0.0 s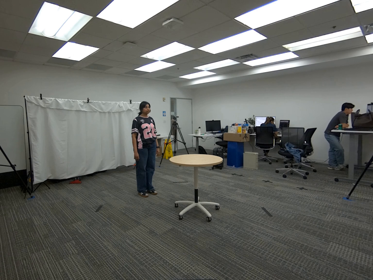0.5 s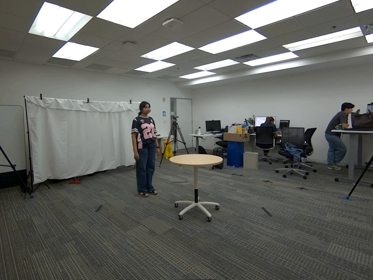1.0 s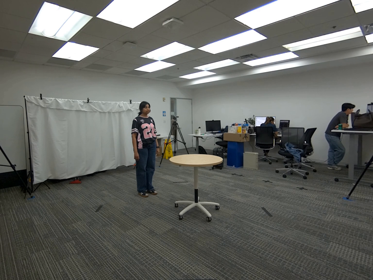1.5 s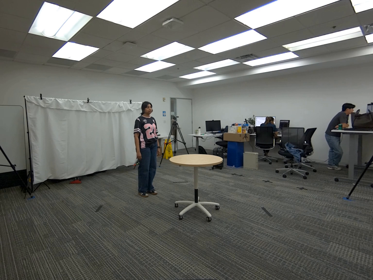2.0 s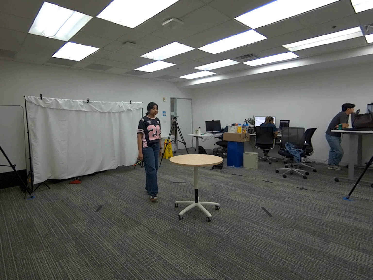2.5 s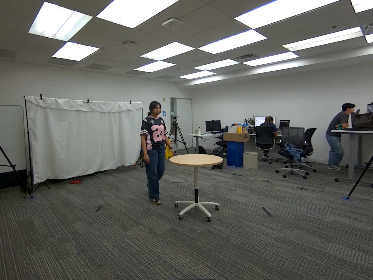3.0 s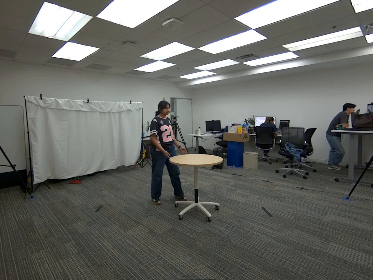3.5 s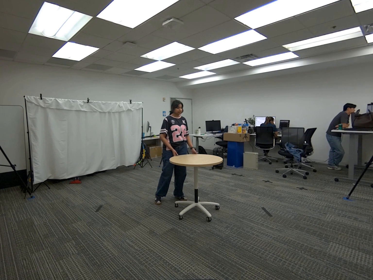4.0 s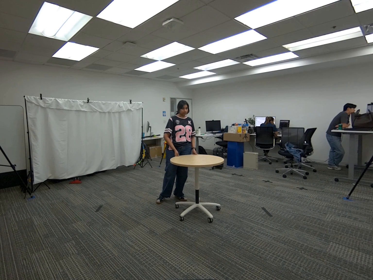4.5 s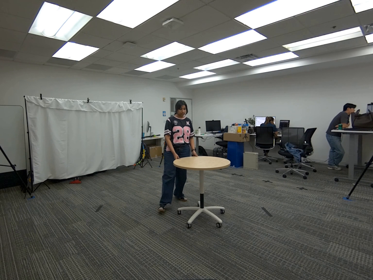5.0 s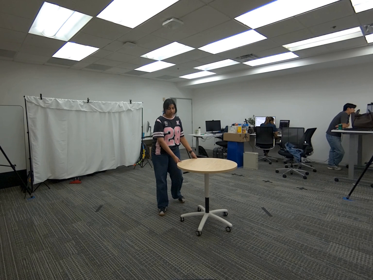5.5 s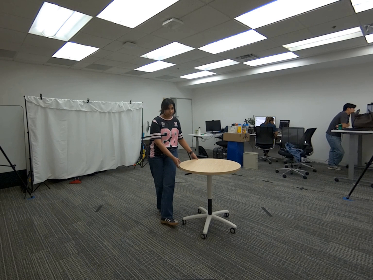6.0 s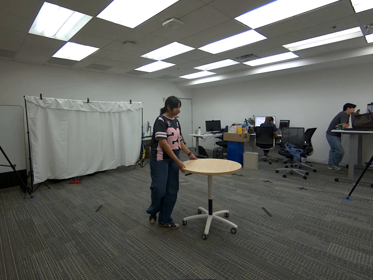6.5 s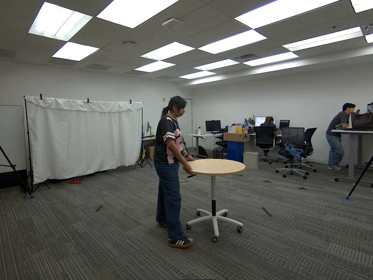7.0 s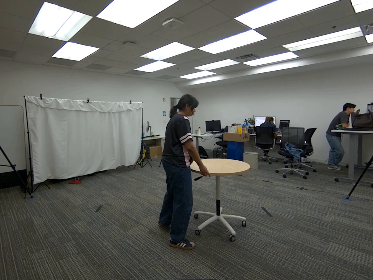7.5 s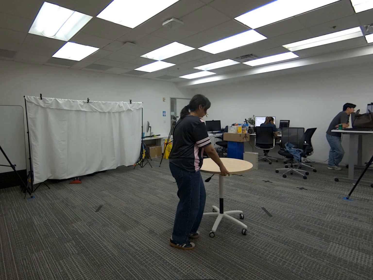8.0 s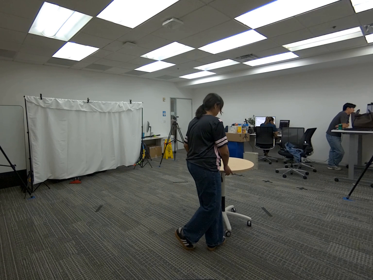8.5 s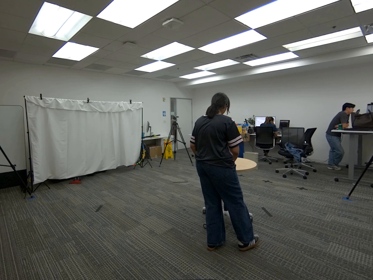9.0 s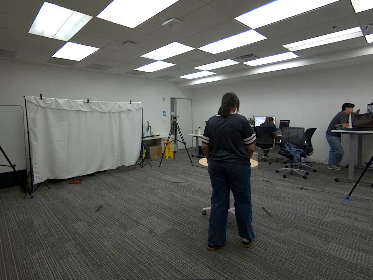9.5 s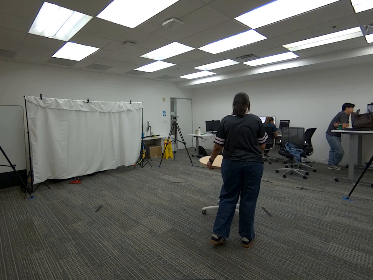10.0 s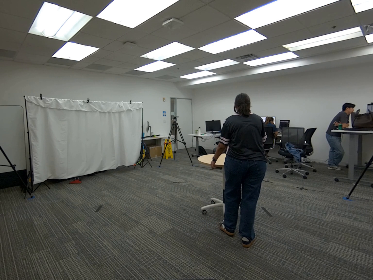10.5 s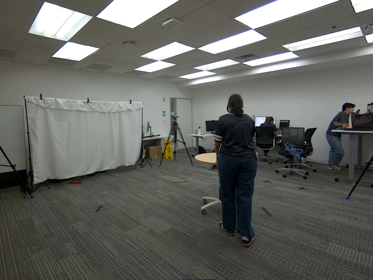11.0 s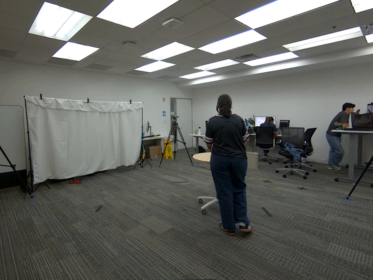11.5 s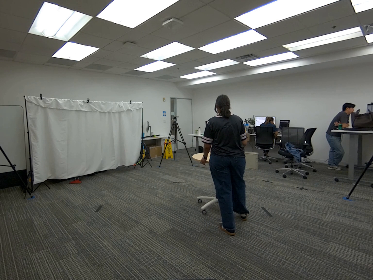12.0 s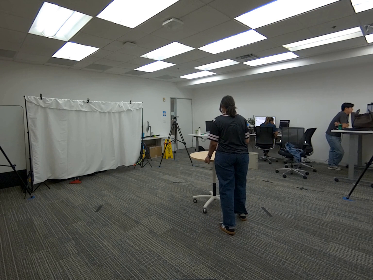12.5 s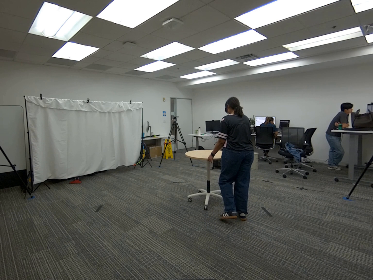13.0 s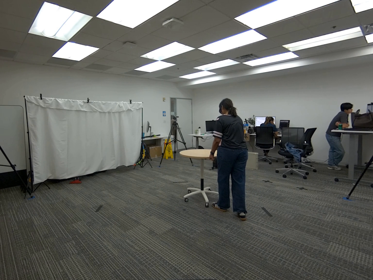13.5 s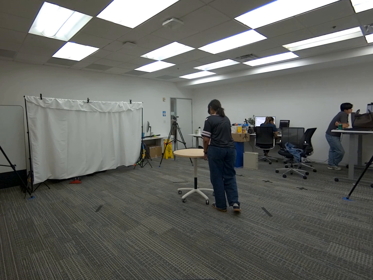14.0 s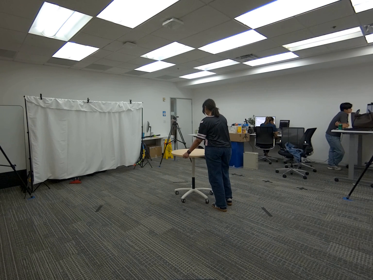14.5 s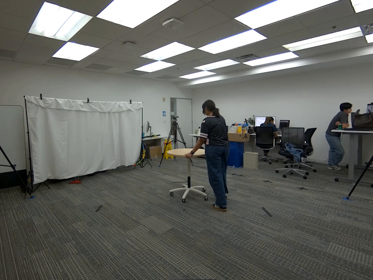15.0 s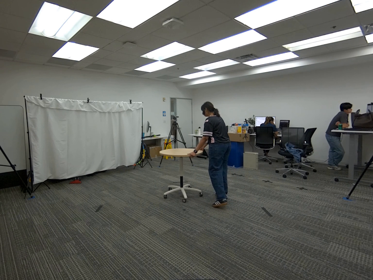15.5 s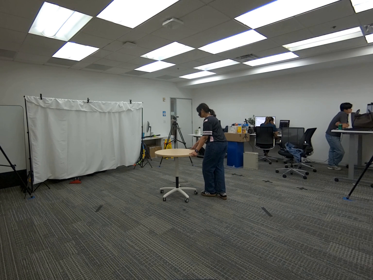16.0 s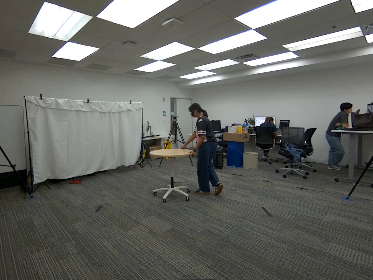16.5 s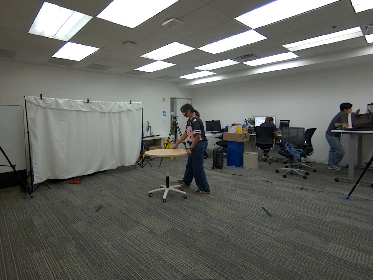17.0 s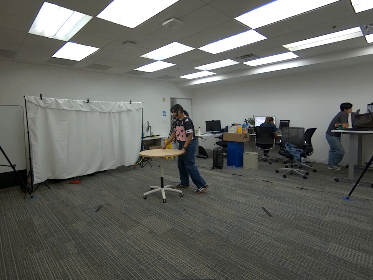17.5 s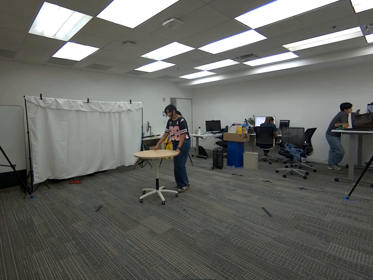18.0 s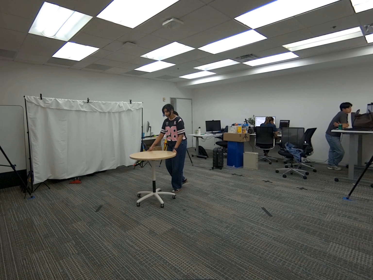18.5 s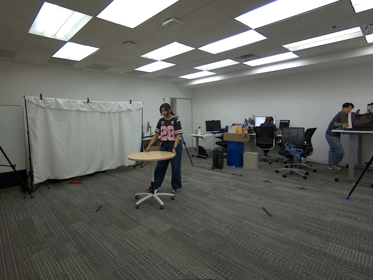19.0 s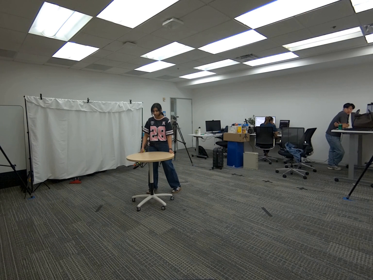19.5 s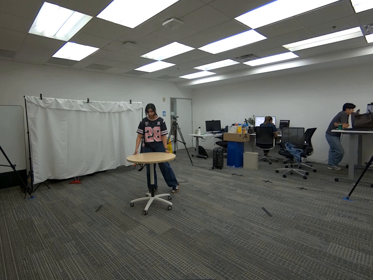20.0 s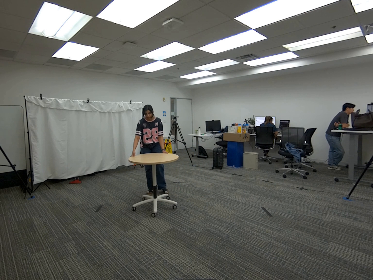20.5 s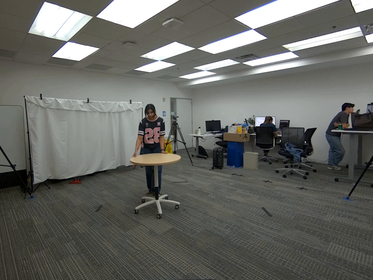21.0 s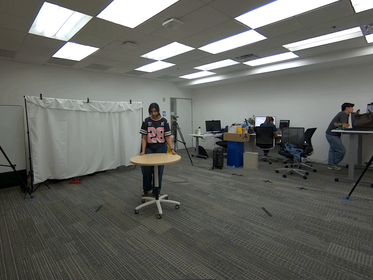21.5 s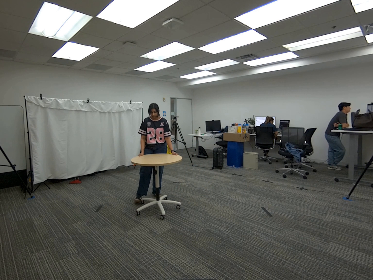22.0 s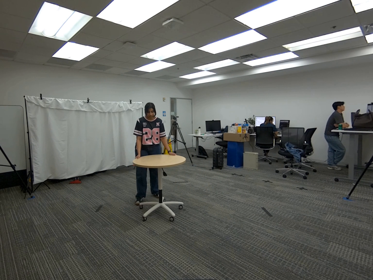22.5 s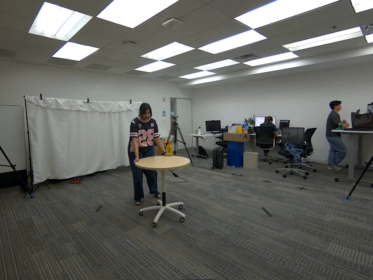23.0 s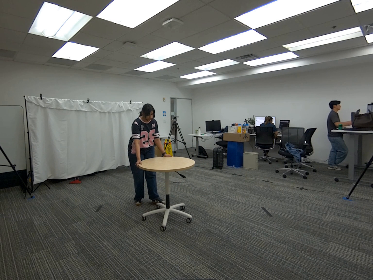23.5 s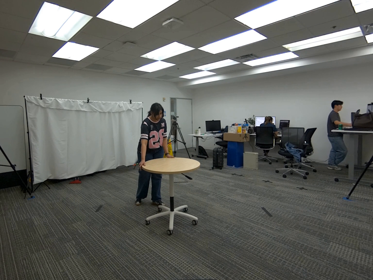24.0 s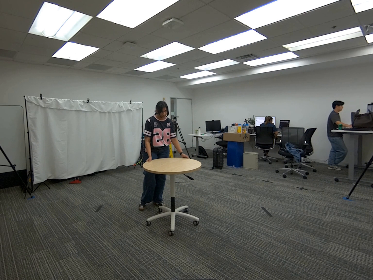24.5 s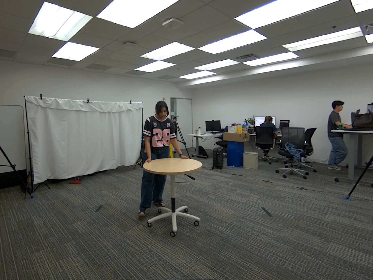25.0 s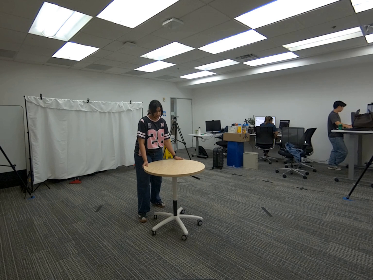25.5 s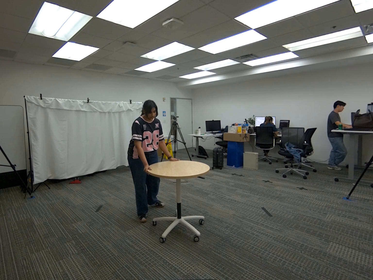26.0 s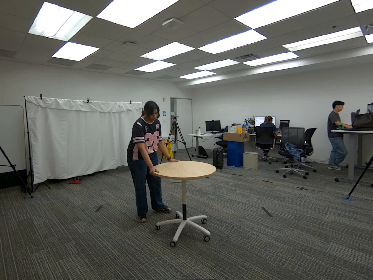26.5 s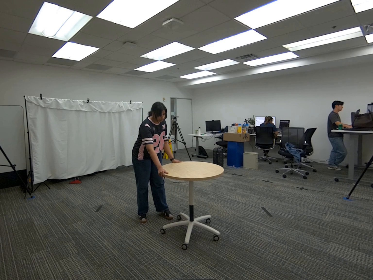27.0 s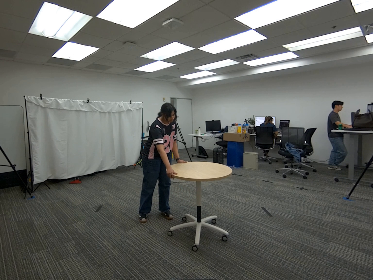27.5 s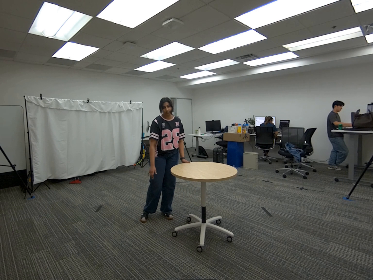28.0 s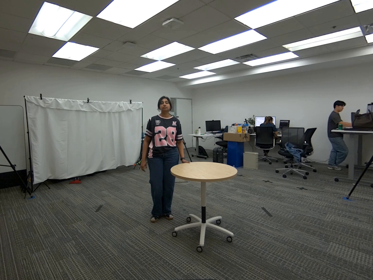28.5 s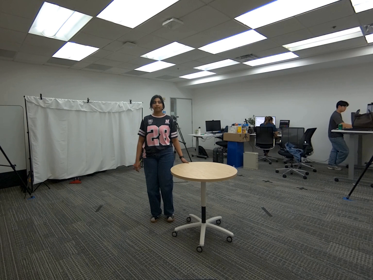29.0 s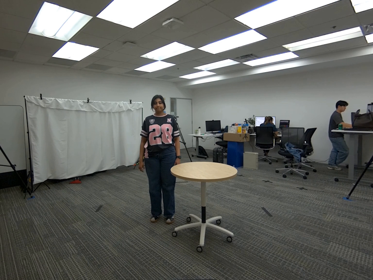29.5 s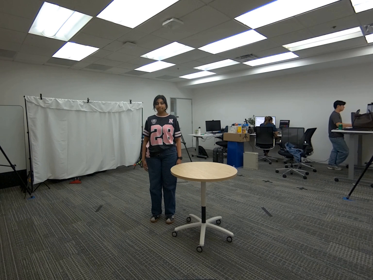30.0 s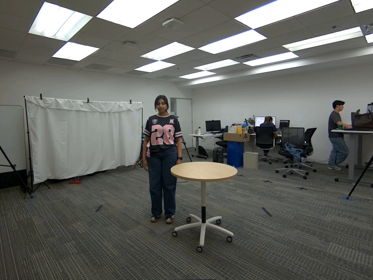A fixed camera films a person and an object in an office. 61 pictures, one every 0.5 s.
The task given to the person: Walk to the round table, grab the table with both hands, and spin the table around the bounding area.
